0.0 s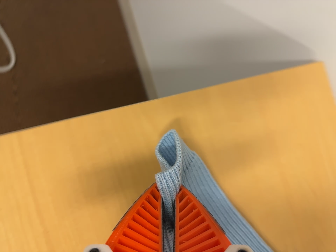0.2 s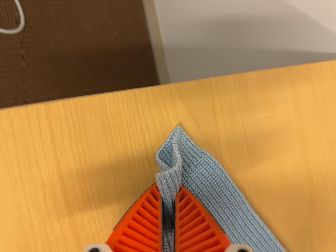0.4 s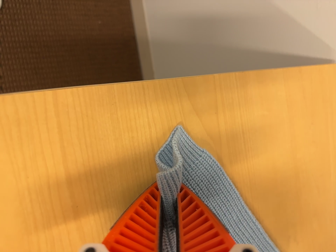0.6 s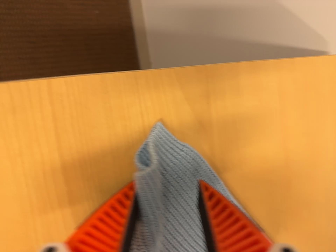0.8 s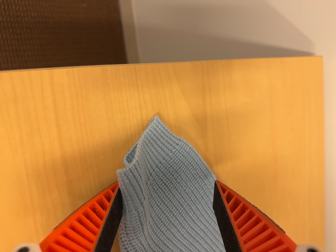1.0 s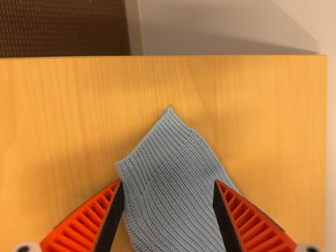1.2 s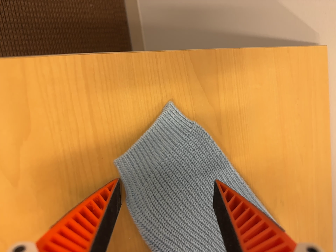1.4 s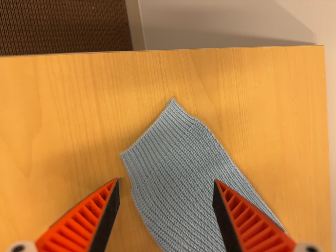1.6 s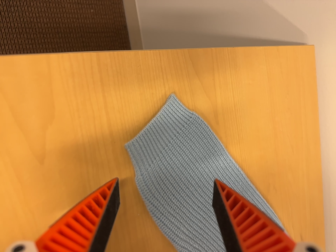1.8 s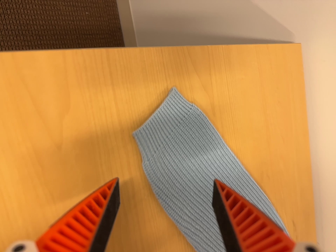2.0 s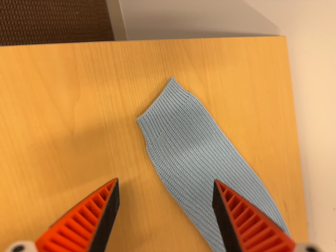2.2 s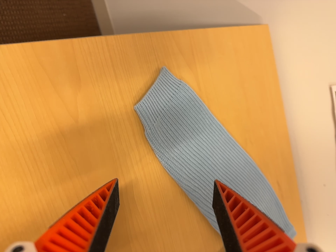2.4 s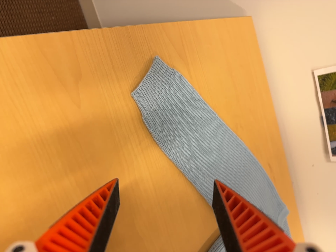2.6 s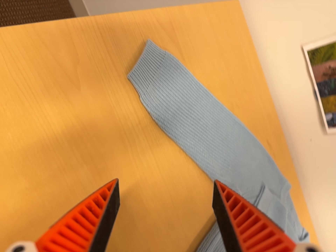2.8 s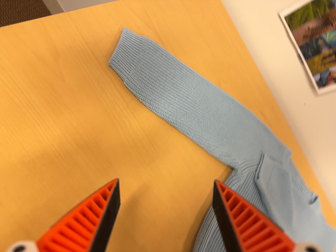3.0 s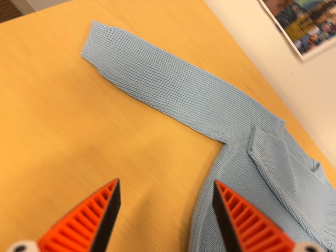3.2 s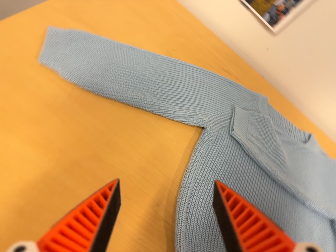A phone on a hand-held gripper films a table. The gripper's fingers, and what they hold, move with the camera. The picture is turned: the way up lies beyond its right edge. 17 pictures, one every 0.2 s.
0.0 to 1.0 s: The camera pans to its right by about 10 degrees. It travels to its left, about 9 cm. Its aim tips toward the bottom of its view by about 10 degrees, and the scene shifts upward. It rolls about its line of sight by about 10 degrees, and the scene rotates clockwise.
1.0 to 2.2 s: The camera travels backward and toward the bottom of its view, about 14 cm, so what stands in front gets smaller. It rolls about its line of sight by about 10 degrees, and the scene rotates counterclockwise.
2.2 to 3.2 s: The camera travels toward the bottom of its view and to its right, about 20 cm, so close, fixed things drift upward. It rolls about its line of sight by about 35 degrees, and the scene rotates counterclockwise.
The film runs backward here.
